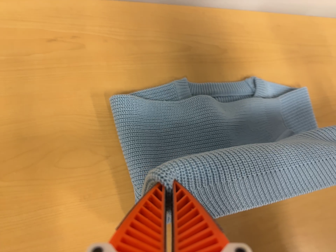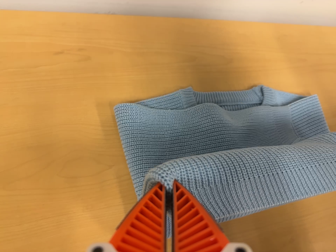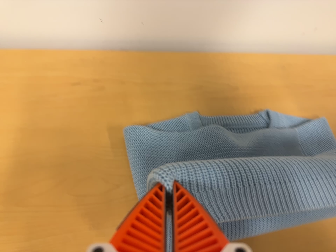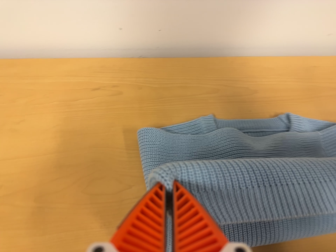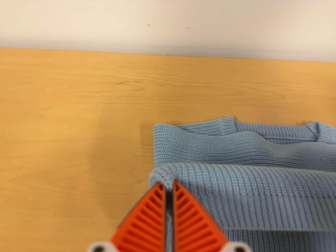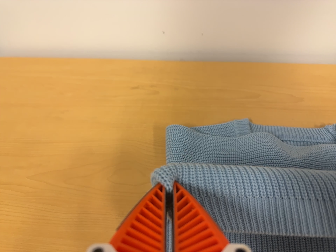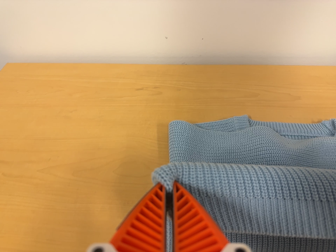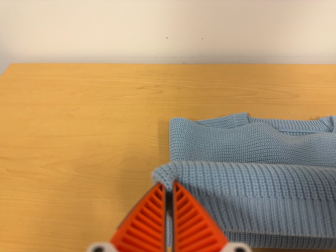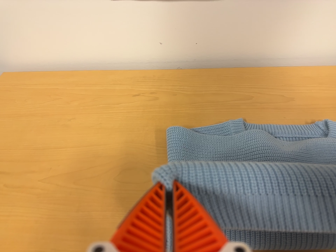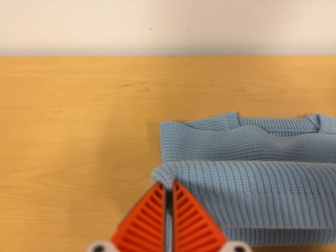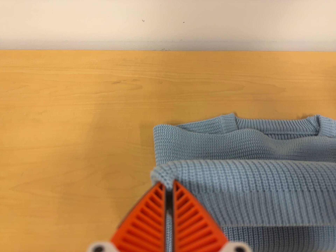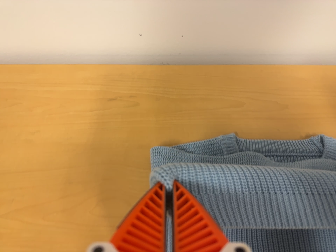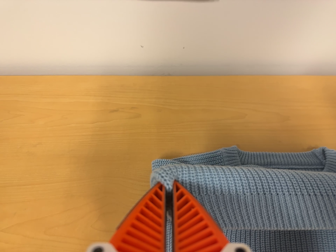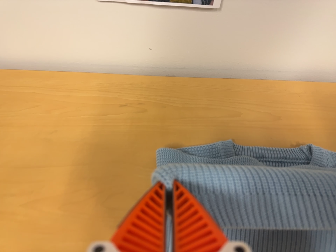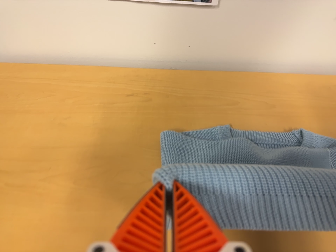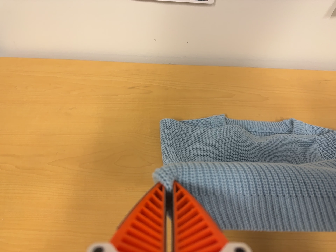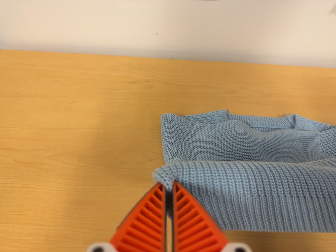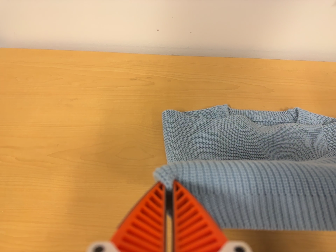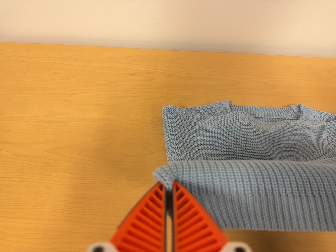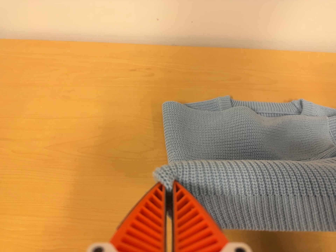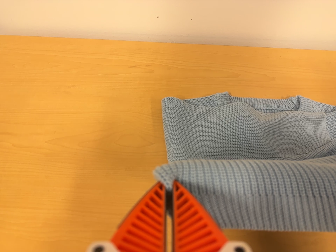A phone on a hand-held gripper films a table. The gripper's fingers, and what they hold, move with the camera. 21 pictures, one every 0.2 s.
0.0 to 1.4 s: The camera swings to its left by about 25 degrees, and the scene slides to the right. It travels toward the bottom of its view and to its right, about 16 cm. Its aim tips toward the top of its view by about 25 degrees.
1.4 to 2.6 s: The camera travels toward the top of its view, about 10 cm.
2.6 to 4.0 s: The camera travels toward the bottom of its view and backward, about 10 cm, so close, fixed things drift upward.
The film runs backward here.
